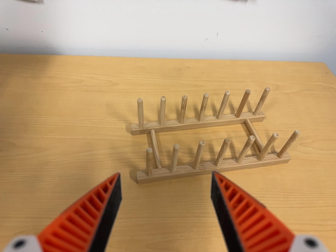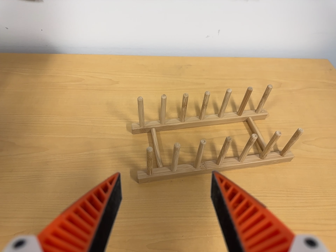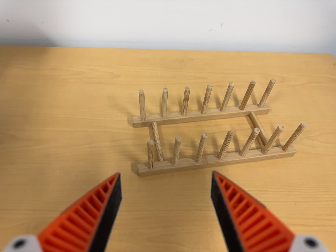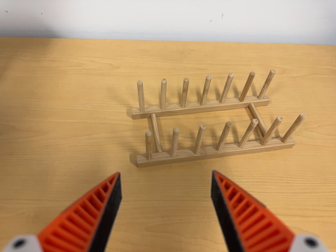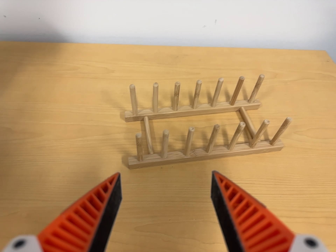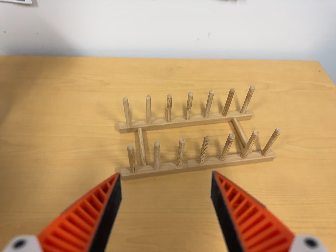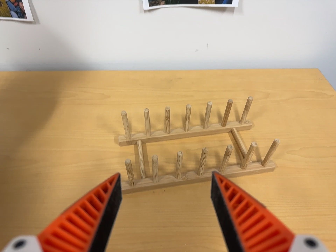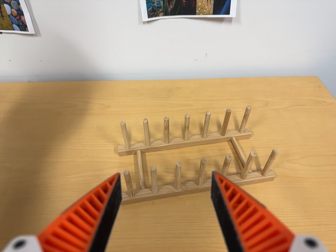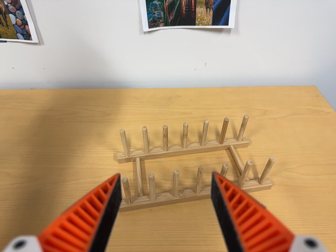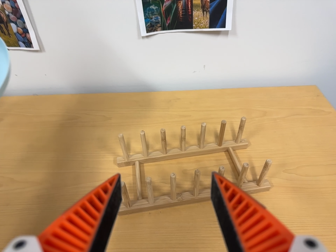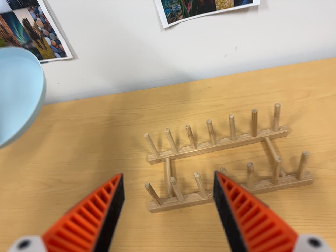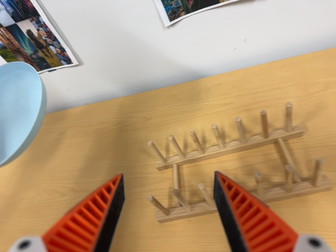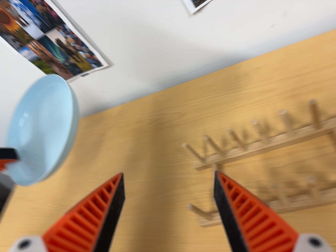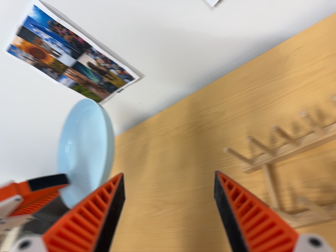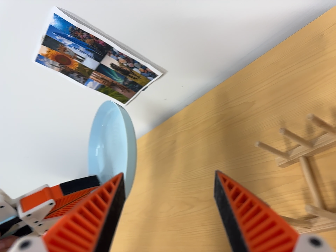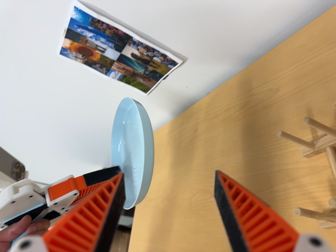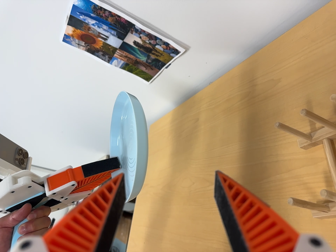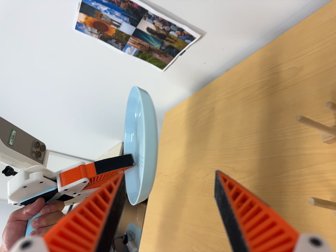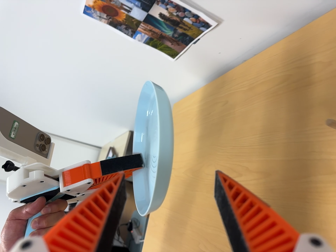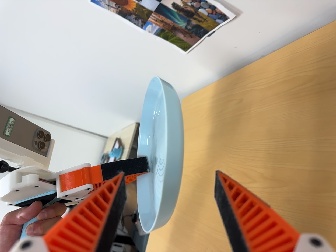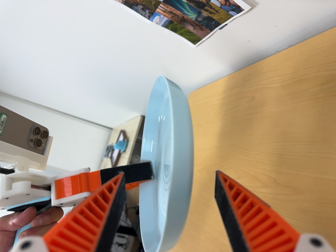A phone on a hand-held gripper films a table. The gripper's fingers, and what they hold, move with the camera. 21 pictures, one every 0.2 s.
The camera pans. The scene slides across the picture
to the right.
0.0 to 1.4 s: The camera travels to its right, about 6 cm.
1.4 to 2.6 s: The camera swings to its left by about 40 degrees, and the scene slides to the right. It travels to its right, toward the top of its view and forward, about 20 cm. Its aim tips toward the bottom of its view by about 10 degrees. It rolls about its line of sight by about 25 degrees, and the scene rotates counterclockwise.
2.6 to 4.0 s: The scene slides to the right, as the camera pans about 20 degrees to its left. It travels forward and toward the top of its view, about 14 cm, so what stands in front looms larger. Its aim tips toward the bottom of its view by about 20 degrees.
The film runs forward here.
